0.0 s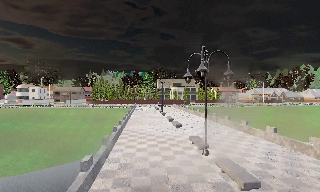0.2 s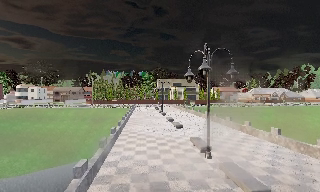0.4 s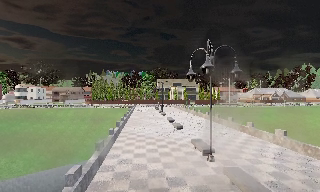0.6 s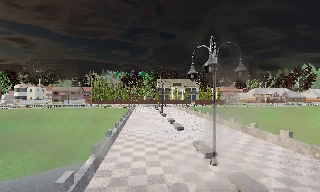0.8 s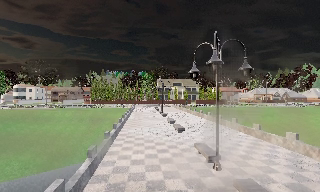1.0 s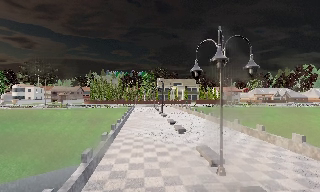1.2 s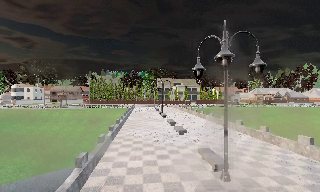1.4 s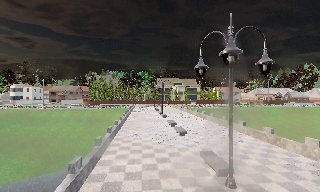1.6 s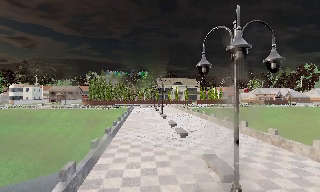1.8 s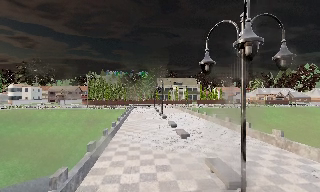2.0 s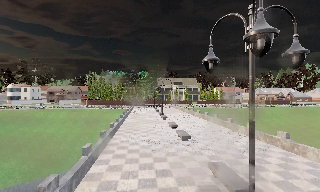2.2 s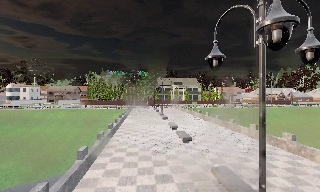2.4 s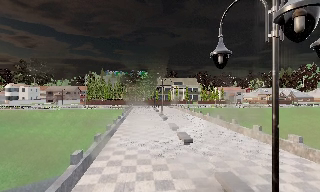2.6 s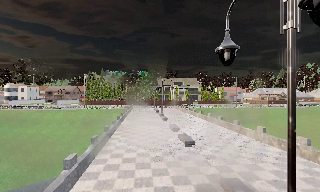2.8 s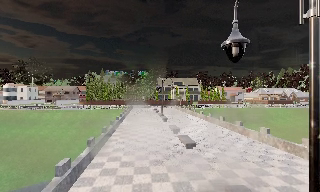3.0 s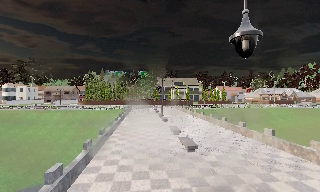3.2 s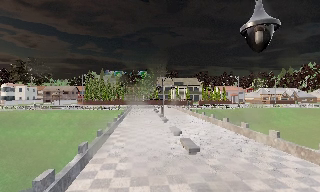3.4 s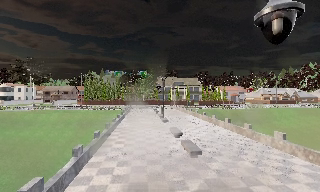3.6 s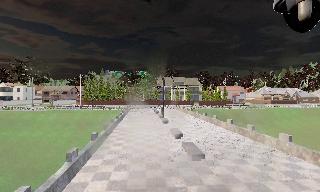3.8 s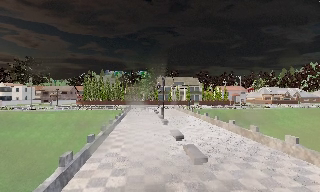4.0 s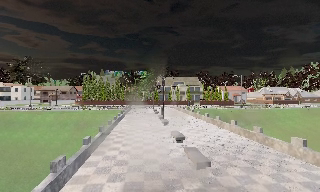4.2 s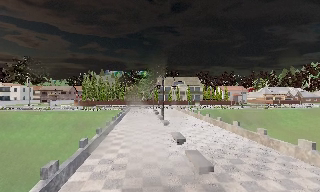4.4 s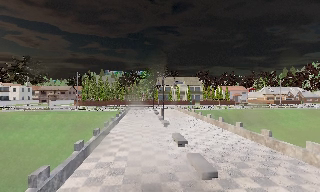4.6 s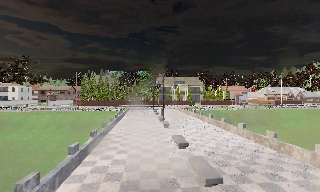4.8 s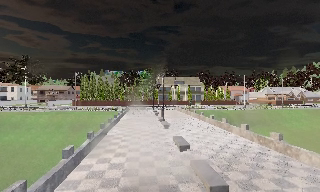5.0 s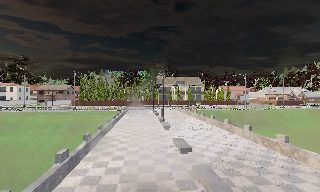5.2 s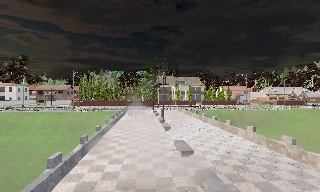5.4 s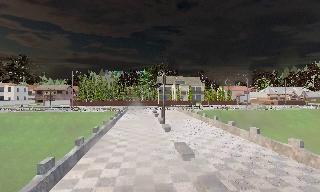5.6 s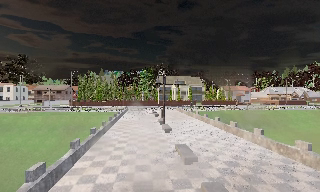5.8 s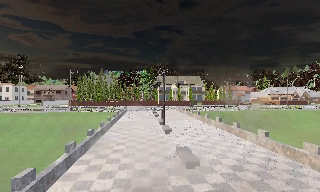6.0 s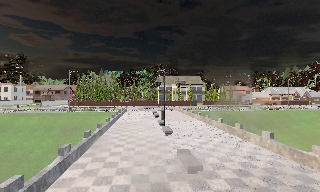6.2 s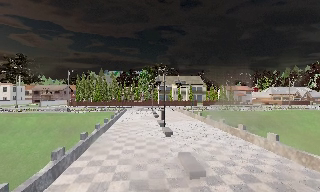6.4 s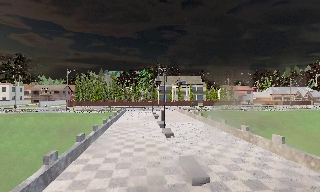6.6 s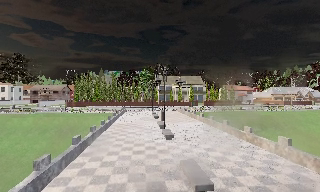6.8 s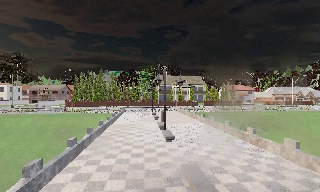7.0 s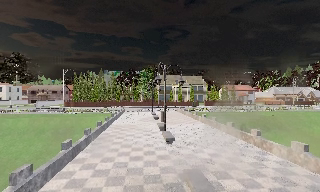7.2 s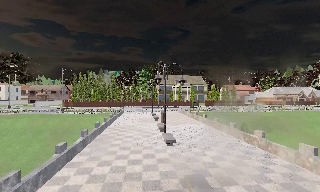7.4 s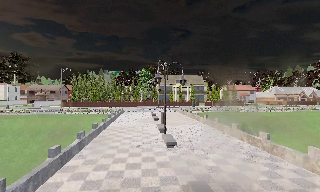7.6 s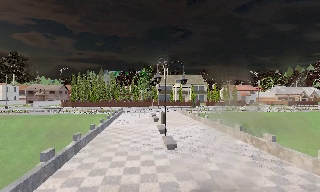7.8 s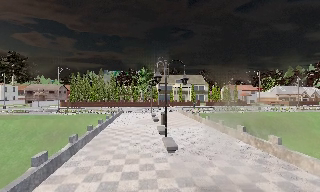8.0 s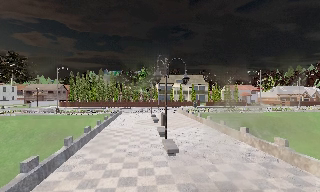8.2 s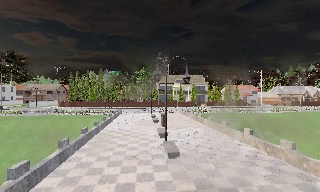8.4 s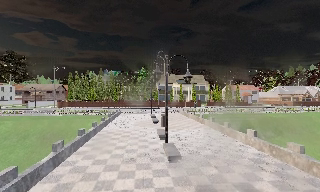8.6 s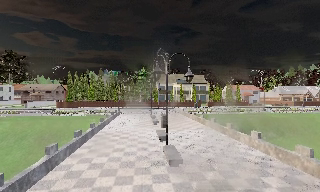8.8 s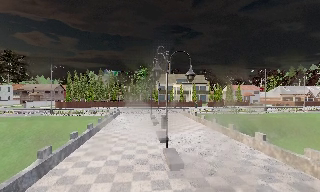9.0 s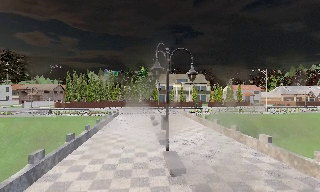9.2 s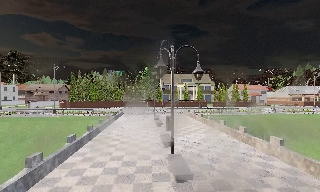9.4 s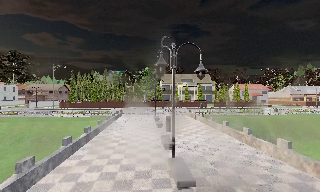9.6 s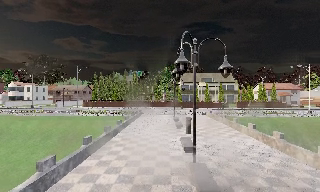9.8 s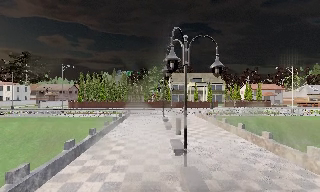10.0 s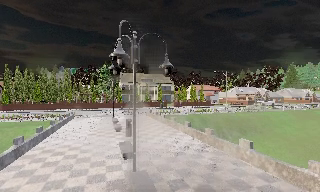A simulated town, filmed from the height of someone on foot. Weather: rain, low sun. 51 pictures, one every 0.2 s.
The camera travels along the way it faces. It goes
forward.
0.0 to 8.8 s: The camera travels forward, about 15 m, so what stands in front looms larger.
8.8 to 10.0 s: The camera pans to its right, which is clockwise from overhead, by about 15 degrees. It travels forward, about 2 m, so what stands in front looms larger.
The film runs forward here.
